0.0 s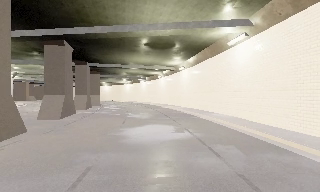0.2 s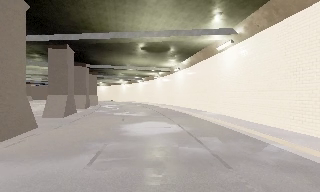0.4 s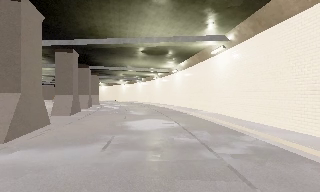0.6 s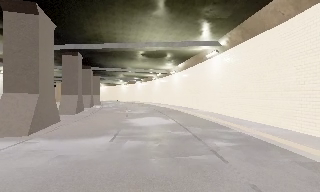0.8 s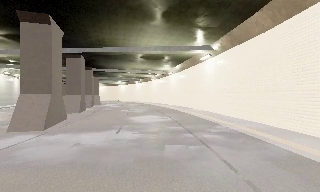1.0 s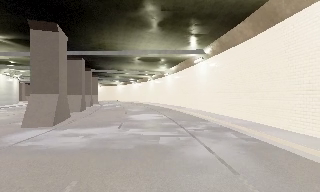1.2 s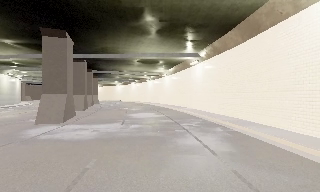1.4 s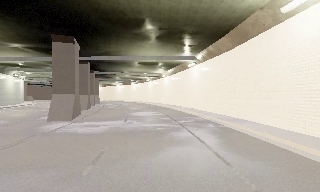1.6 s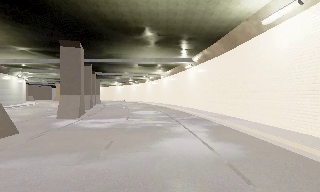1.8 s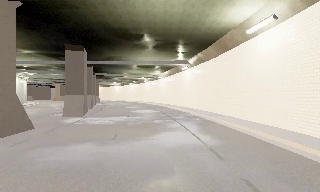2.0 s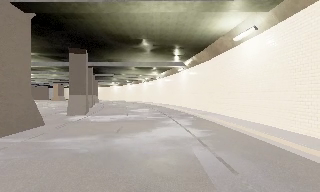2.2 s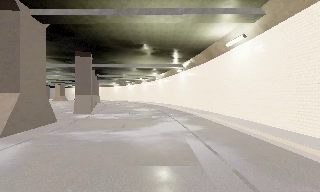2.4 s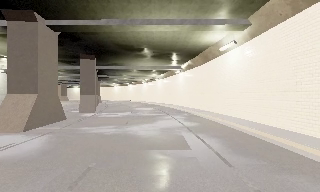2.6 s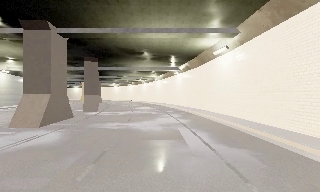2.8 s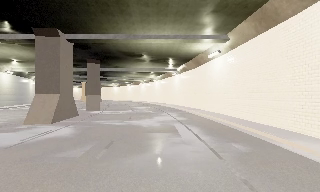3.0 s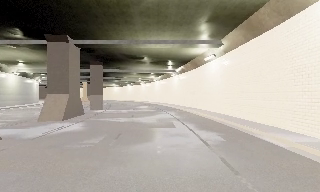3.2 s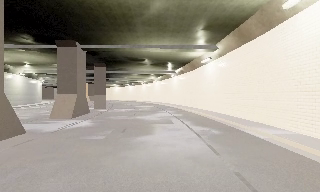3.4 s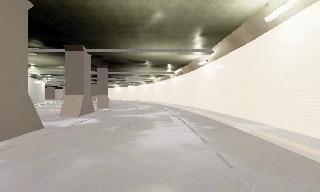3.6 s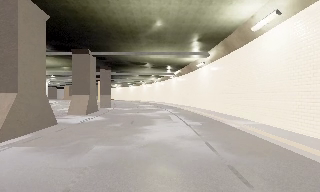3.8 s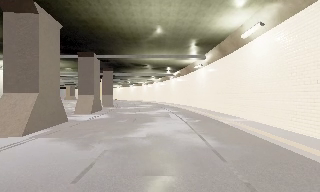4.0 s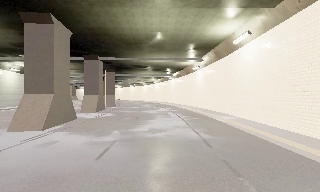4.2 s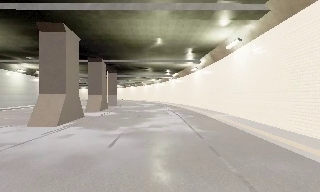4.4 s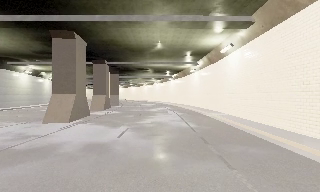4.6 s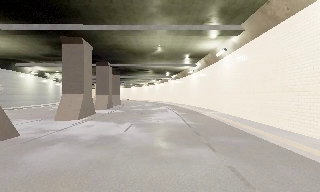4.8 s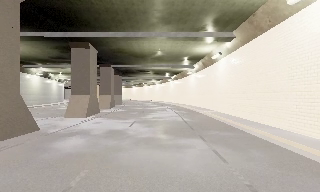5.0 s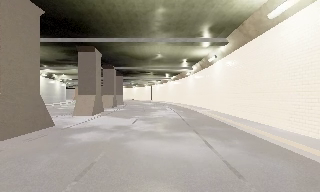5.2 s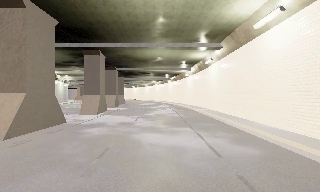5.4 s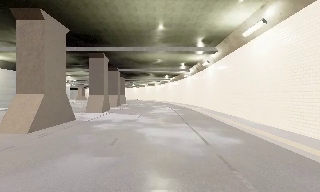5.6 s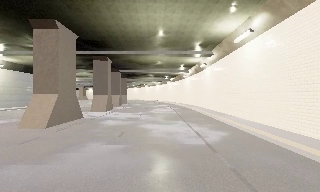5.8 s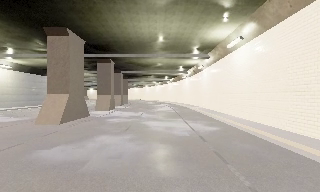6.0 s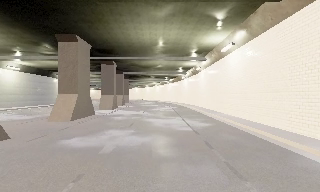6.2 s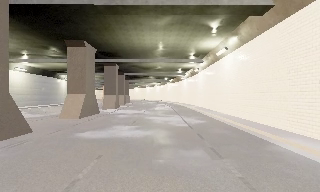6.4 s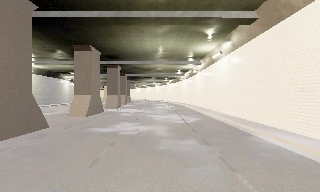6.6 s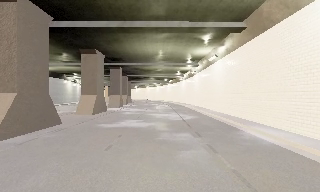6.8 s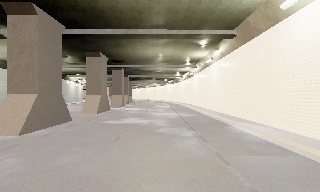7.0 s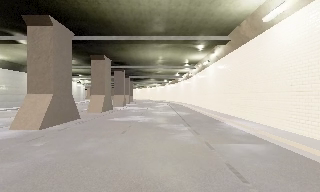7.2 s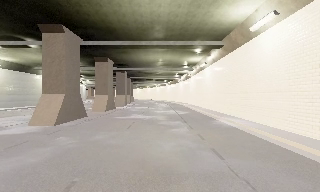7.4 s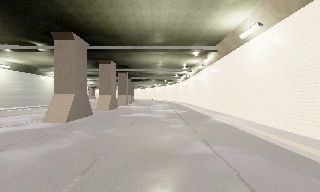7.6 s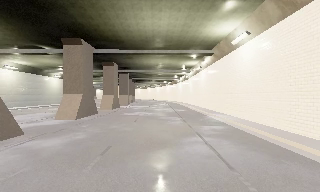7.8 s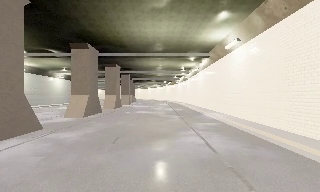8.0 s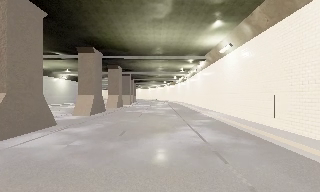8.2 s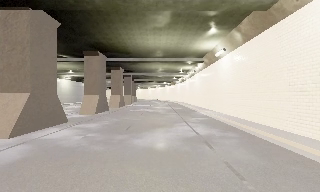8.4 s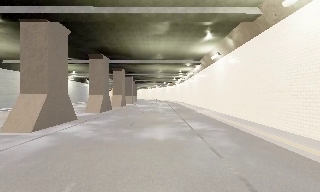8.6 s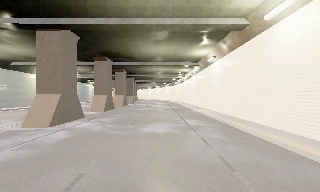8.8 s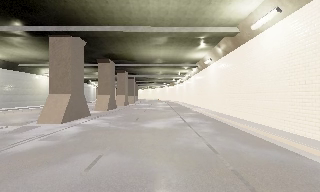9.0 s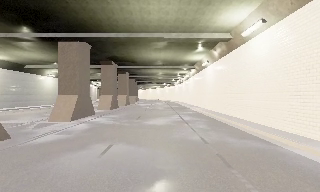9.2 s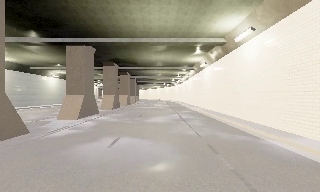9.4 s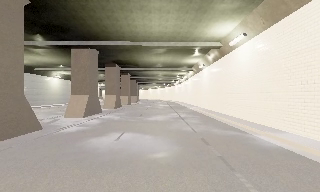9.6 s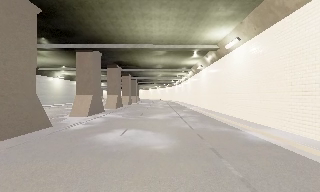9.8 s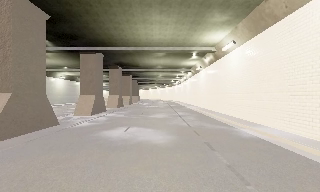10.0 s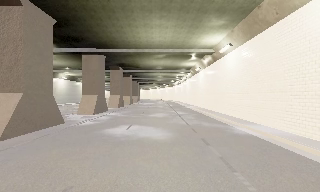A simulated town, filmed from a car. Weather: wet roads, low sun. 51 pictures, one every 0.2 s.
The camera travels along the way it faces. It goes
backward.
0.0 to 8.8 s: The camera travels backward, about 50 m, so what stands in front gets smaller.
8.8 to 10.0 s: The camera travels backward, about 5 m, so what stands in front gets smaller. It loses speed.
The film runs backward here.
